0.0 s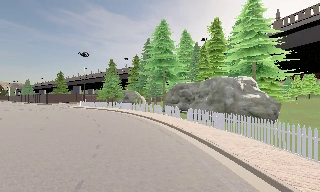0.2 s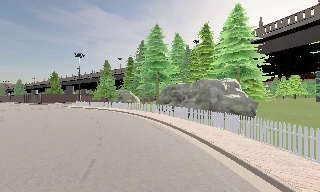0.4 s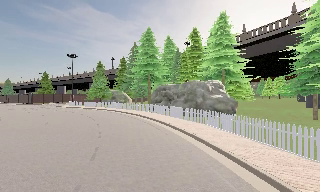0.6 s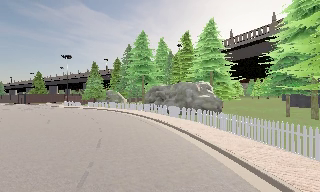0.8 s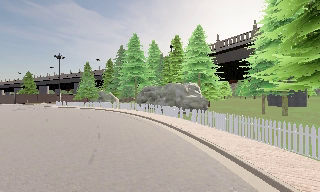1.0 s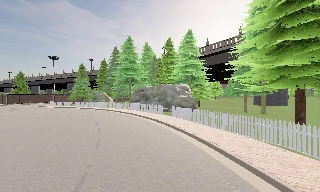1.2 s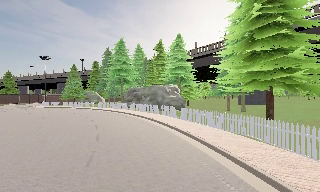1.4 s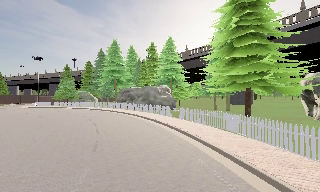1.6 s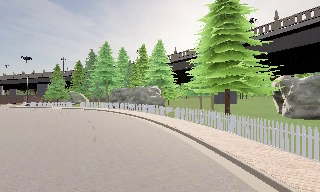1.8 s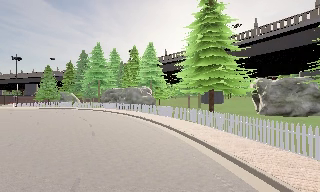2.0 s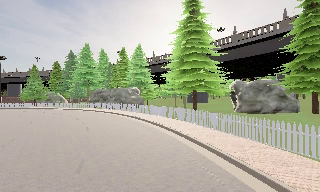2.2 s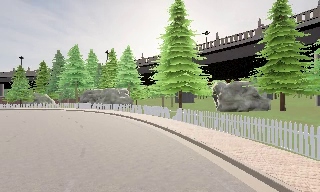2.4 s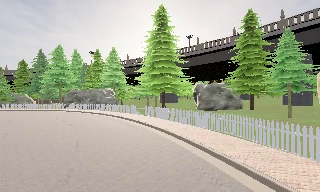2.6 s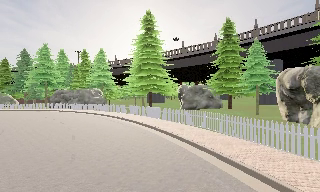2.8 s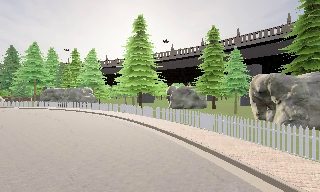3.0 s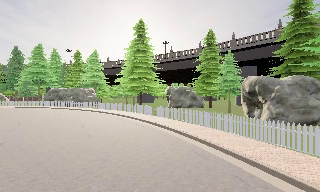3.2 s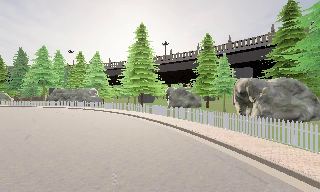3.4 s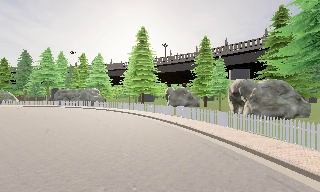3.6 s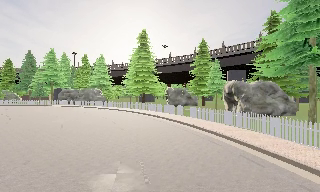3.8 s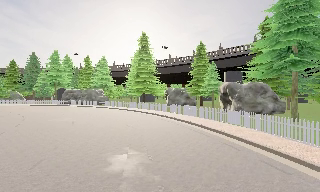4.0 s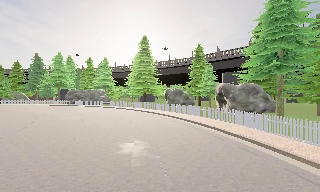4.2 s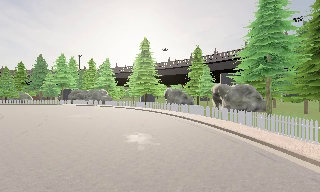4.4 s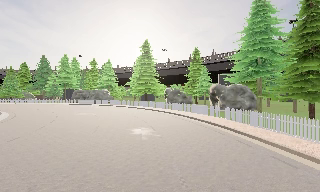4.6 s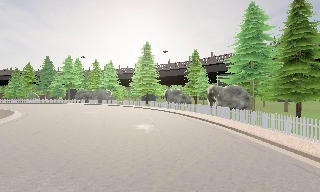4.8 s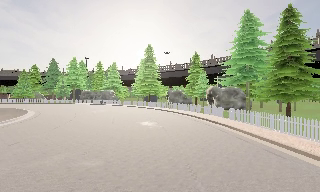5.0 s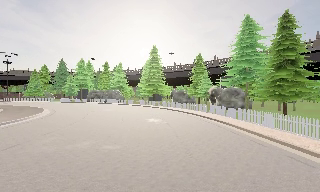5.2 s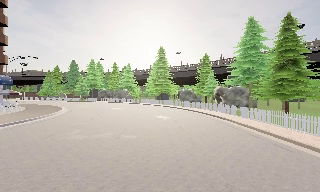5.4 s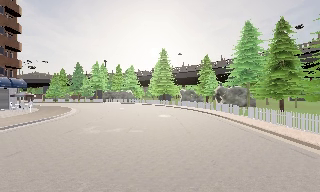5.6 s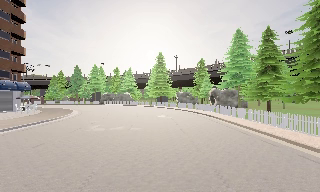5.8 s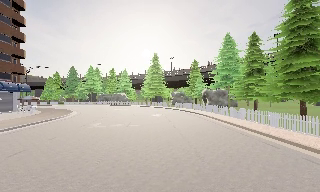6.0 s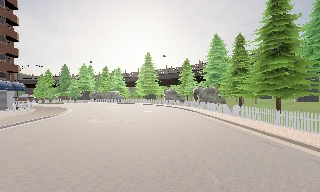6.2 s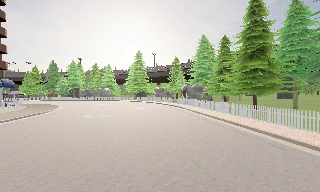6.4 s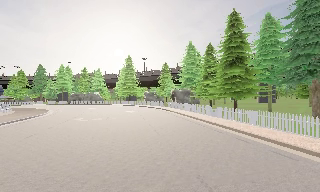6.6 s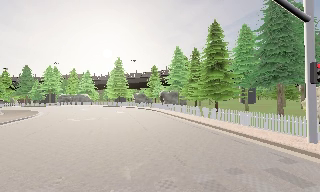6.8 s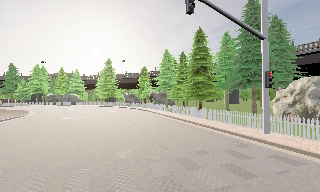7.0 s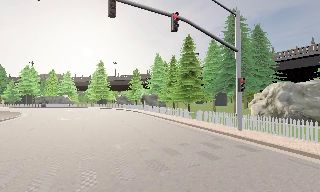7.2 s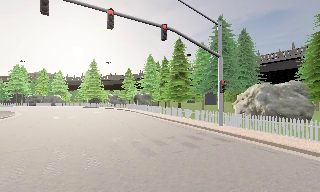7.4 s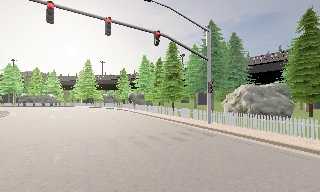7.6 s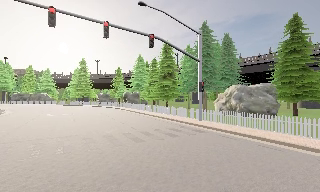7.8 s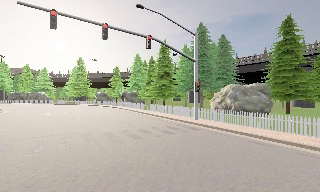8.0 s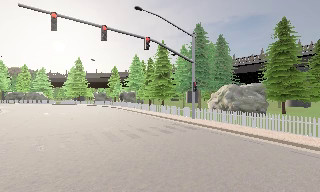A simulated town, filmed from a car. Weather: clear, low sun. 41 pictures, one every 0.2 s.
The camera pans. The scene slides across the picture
to the left.
The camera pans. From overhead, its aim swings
clockwise.
0.0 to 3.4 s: The camera swings to its right by about 45 degrees, and the scene slides to the left. It travels backward, about 25 m.
3.4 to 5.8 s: The camera travels backward, about 17 m, so what stands in front gets smaller.
5.8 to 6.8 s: The scene slides to the left, as the camera pans about 15 degrees to its right. It travels backward, about 7 m, so what stands in front gets smaller.
6.8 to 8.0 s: The scene slides to the left, as the camera pans about 10 degrees to its right. It travels backward, about 5 m, so what stands in front gets smaller. It loses speed.
The film runs backward here.
